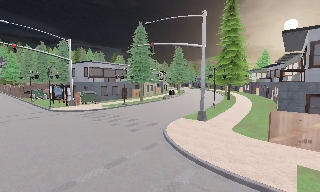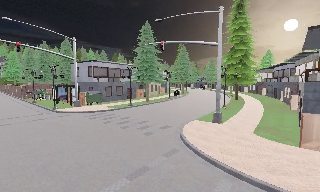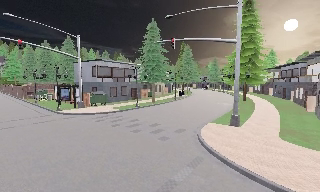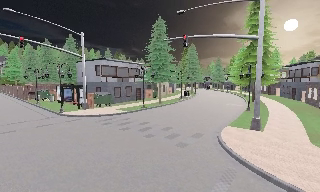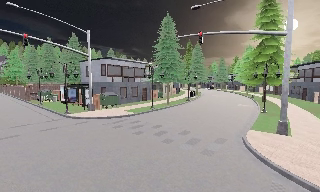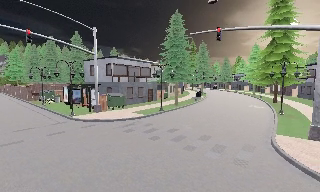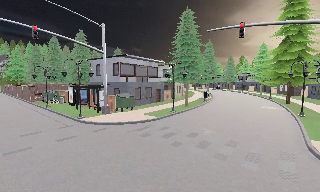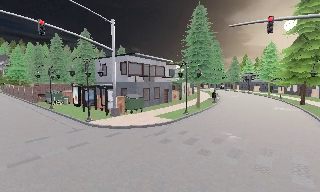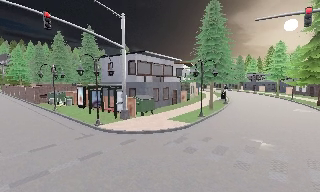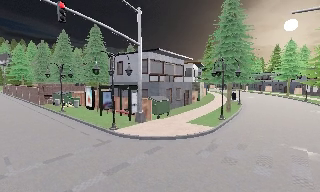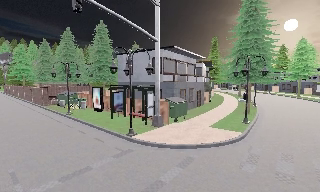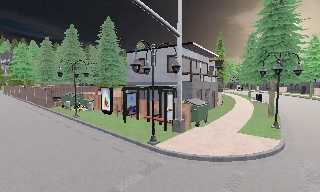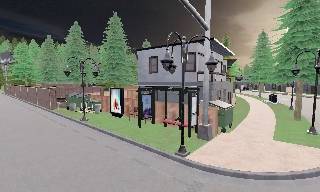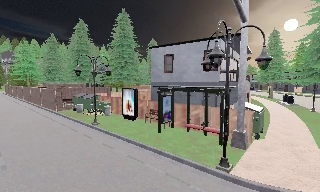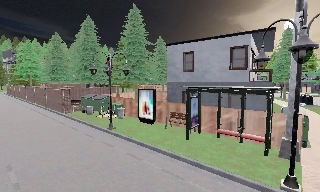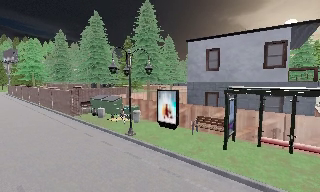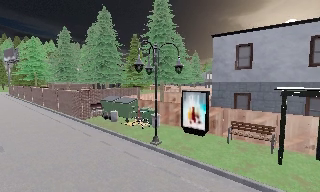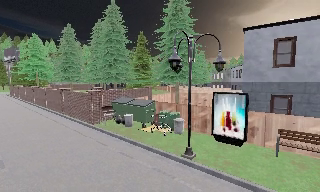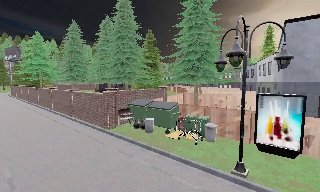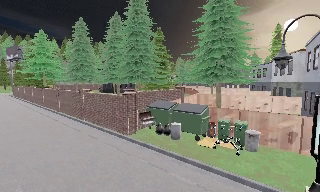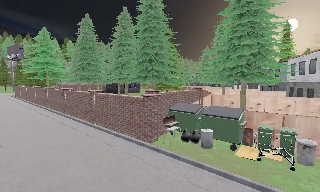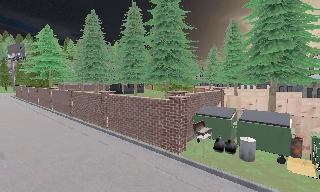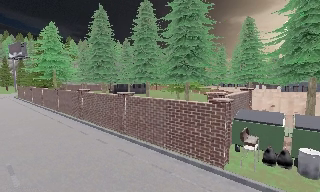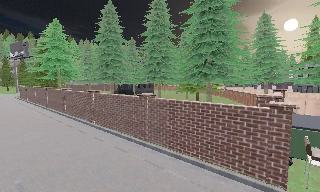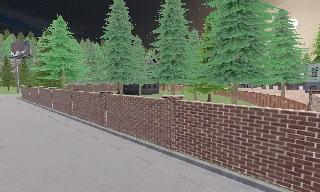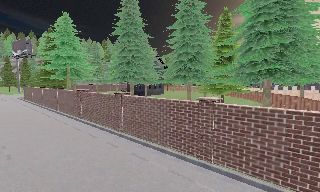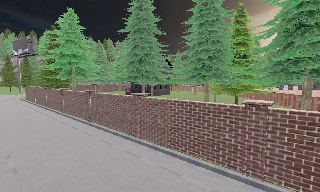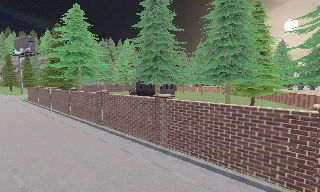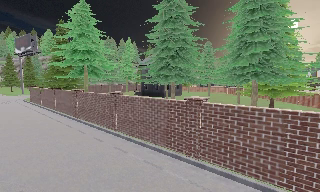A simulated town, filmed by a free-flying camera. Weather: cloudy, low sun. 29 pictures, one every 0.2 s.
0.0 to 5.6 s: The camera travels to its left and forward, about 45 m, so close, fixed things drift to the right.
The film runs backward here.
